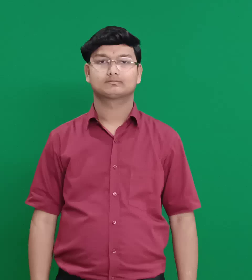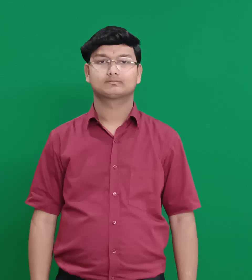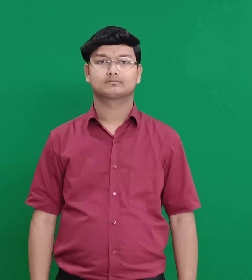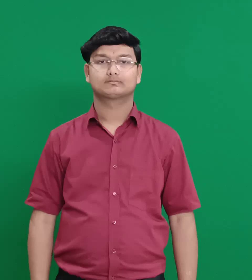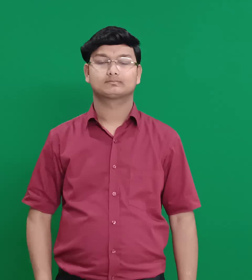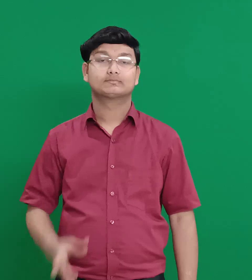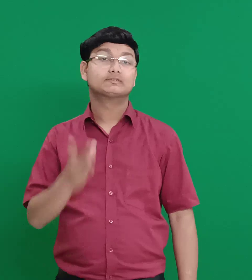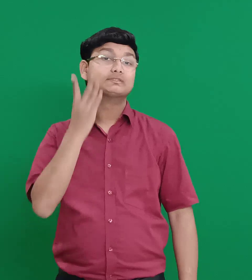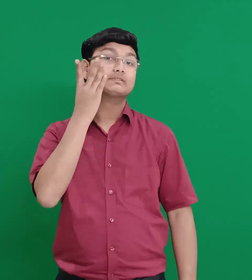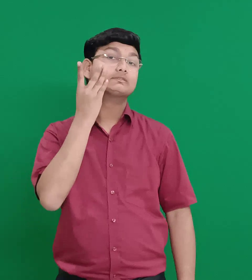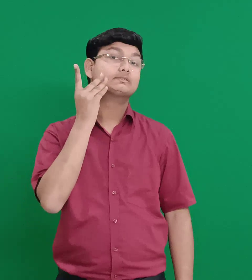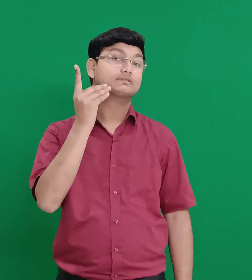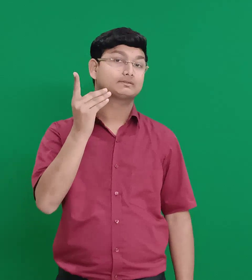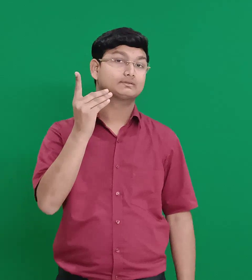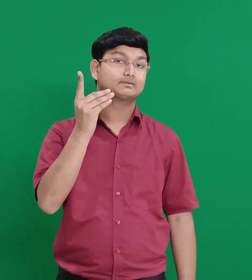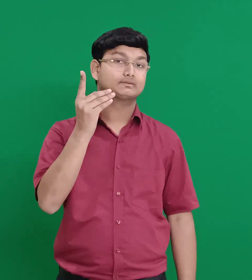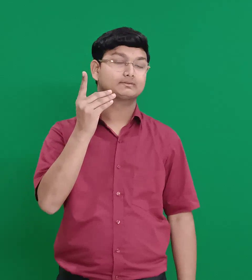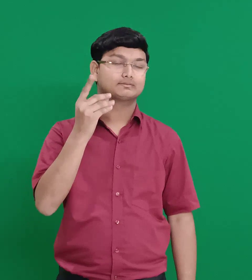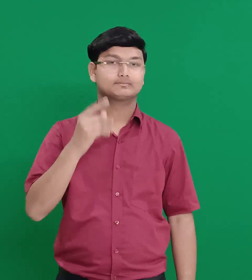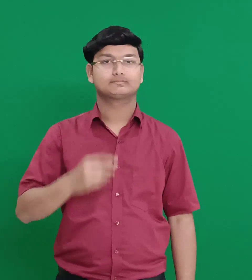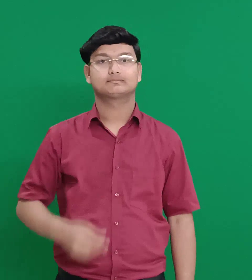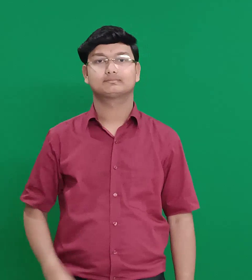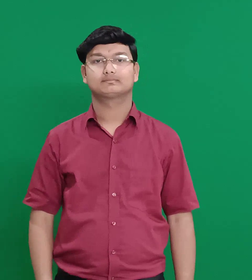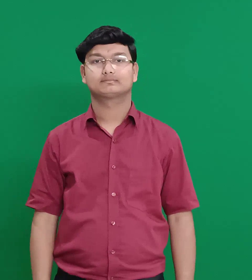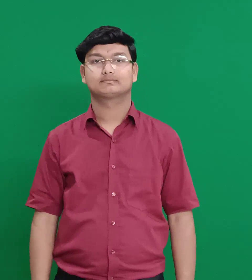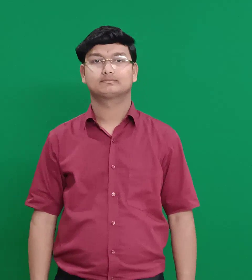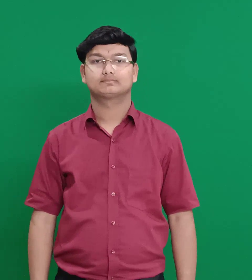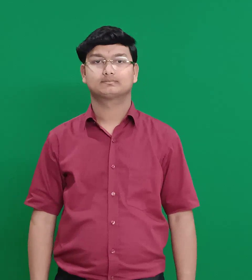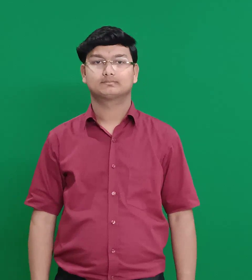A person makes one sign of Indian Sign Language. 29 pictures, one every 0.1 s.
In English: eshtaol
